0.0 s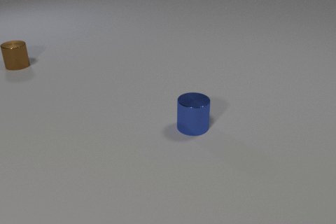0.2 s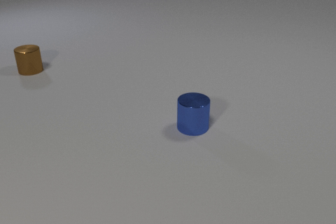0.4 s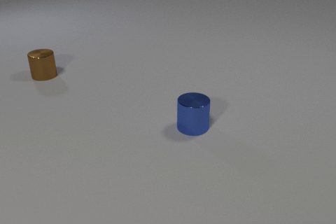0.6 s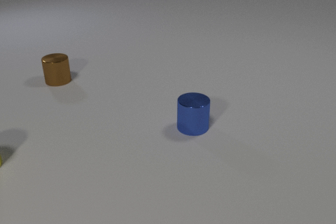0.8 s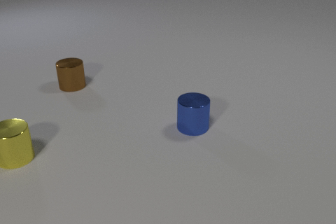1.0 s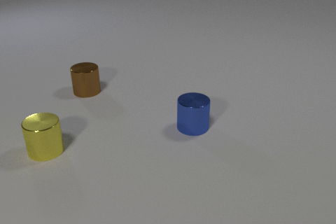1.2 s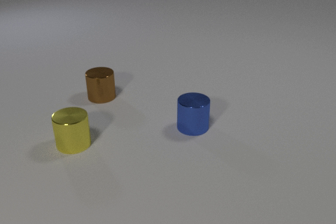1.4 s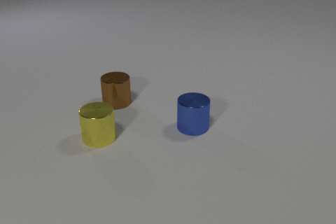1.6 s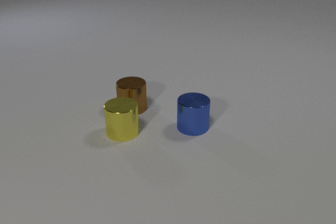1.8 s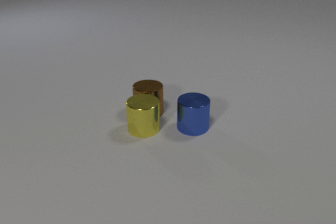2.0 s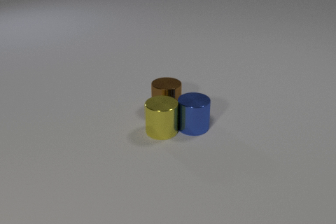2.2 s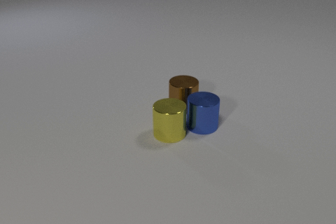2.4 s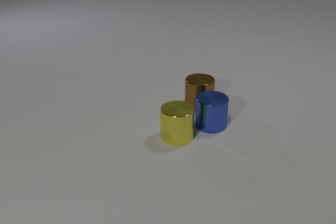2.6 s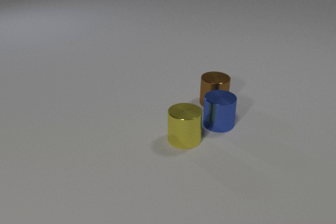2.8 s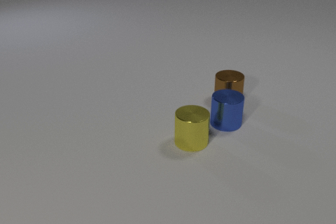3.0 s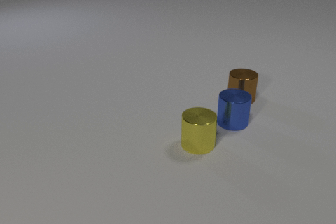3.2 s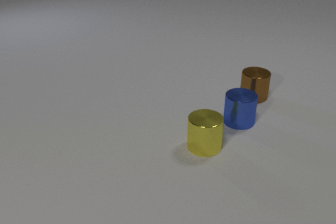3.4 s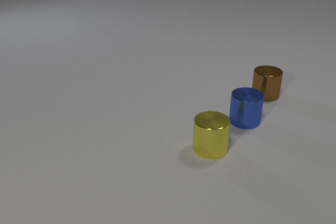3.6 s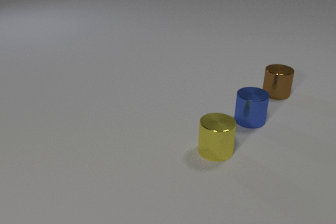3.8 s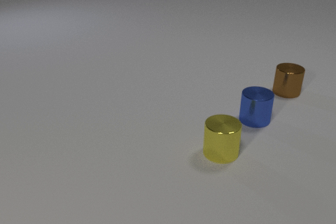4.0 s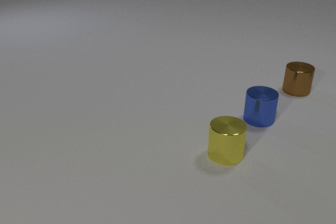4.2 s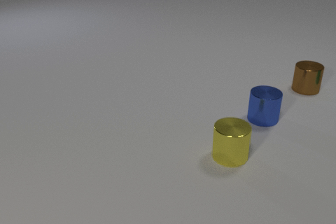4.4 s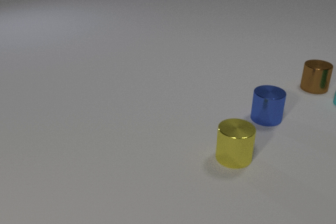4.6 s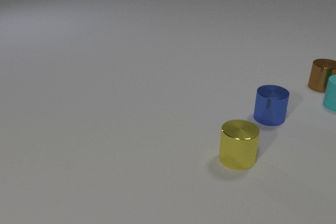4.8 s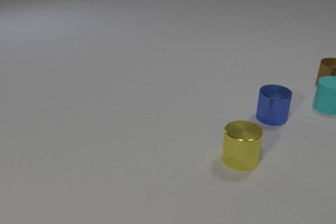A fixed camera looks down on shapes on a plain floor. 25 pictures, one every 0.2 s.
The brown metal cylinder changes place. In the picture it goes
to the right.
The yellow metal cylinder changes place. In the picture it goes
to the right.
0.0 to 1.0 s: The brown metal cylinder slides toward the camera and to the right. The yellow metal cylinder comes in at the left edge, slides to the right.
1.0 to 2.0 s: The brown metal cylinder slides to the right and toward the camera. The yellow metal cylinder slides to the right. The brown metal cylinder and the yellow metal cylinder collide. The yellow metal cylinder and the blue metal cylinder collide.
2.0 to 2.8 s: The brown metal cylinder slides to the right. The yellow metal cylinder slides to the right and toward the camera. The blue metal cylinder slides to the right.
2.8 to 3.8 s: The brown metal cylinder slides to the right and away from the camera. The yellow metal cylinder slides to the right and toward the camera. The blue metal cylinder slides to the right and away from the camera.
3.8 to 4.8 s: The brown metal cylinder slides to the right and away from the camera. The yellow metal cylinder slides to the right and toward the camera. The blue metal cylinder slides to the right and away from the camera. The cyan rubber cylinder comes in at the right edge, slides to the left and toward the camera.
What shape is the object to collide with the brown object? cylinder.
What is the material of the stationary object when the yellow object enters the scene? metal.
What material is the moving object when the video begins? metal.
